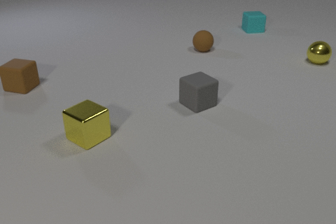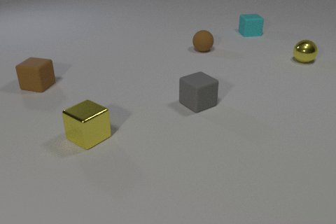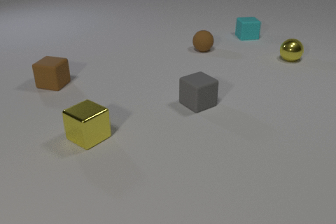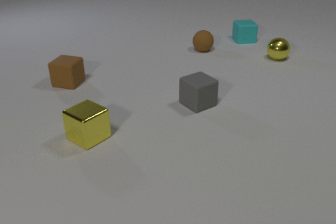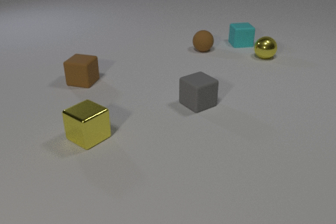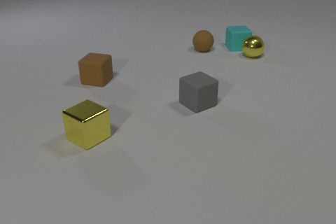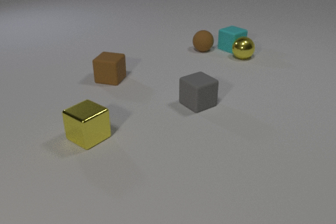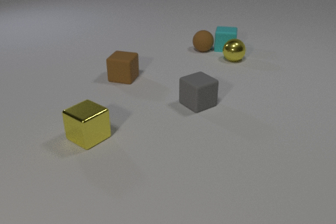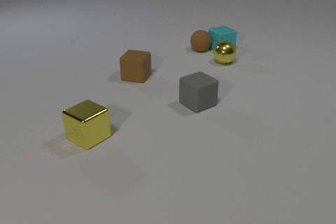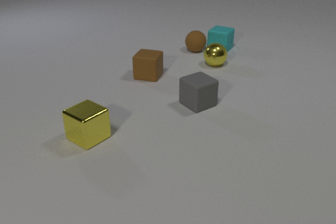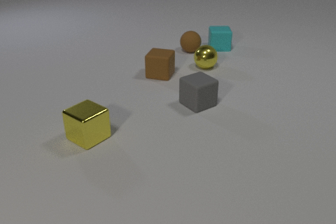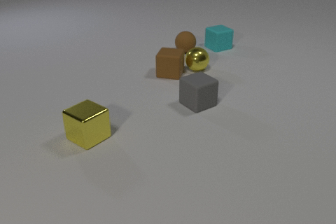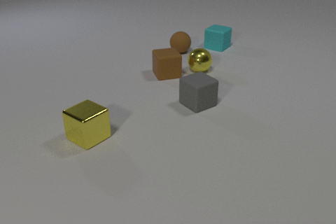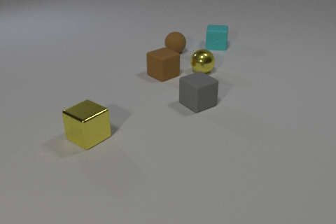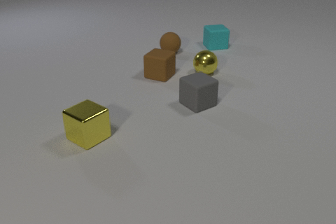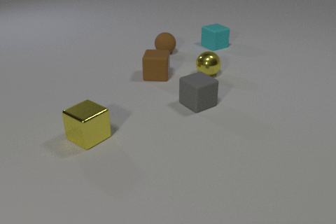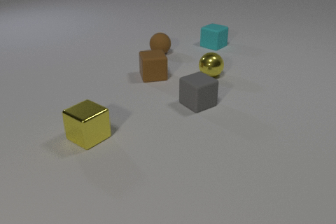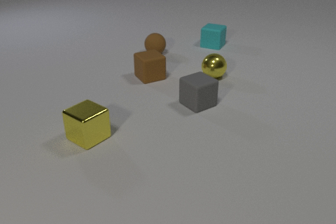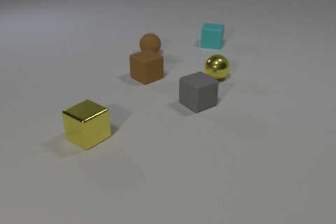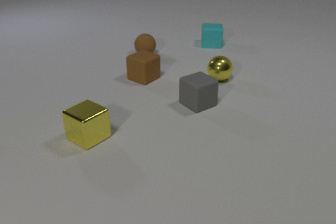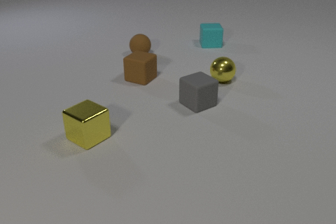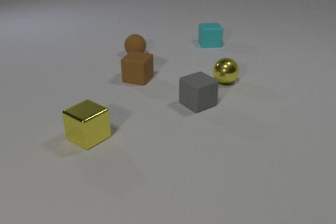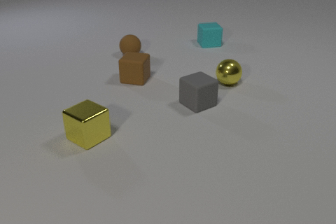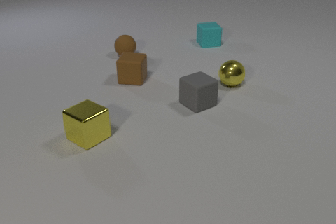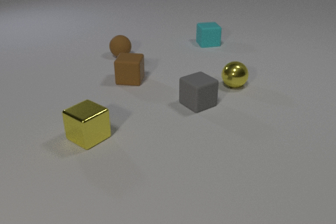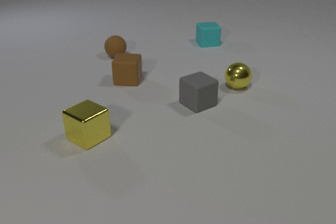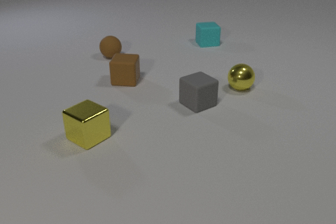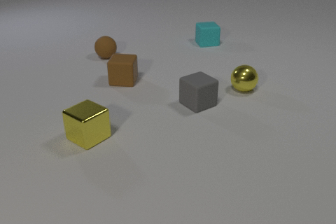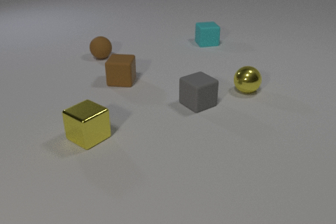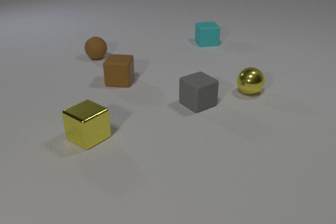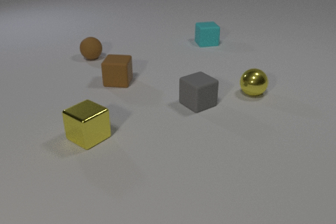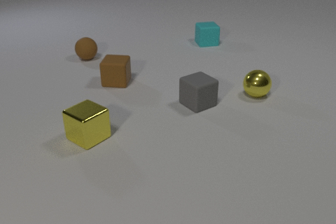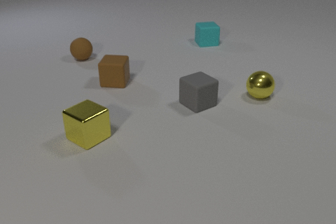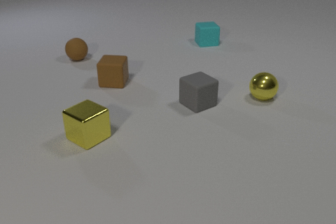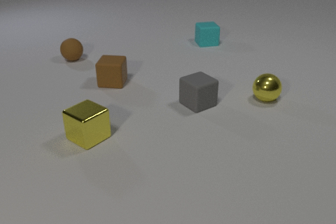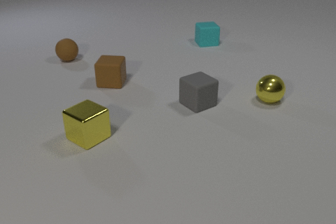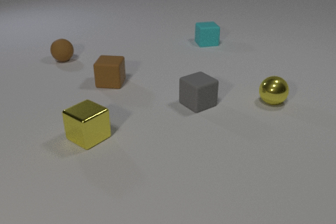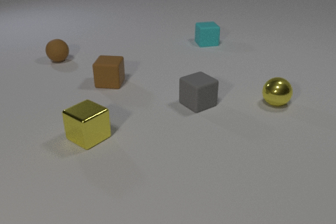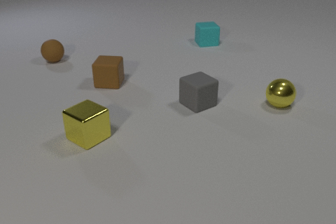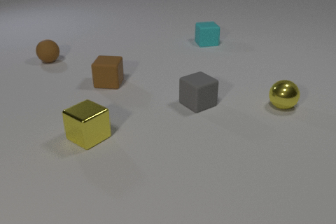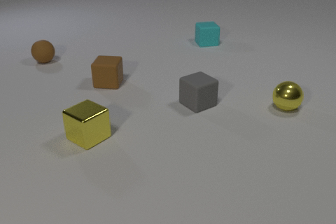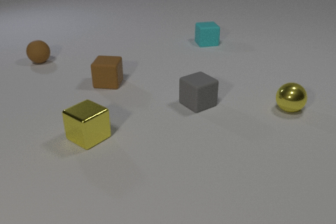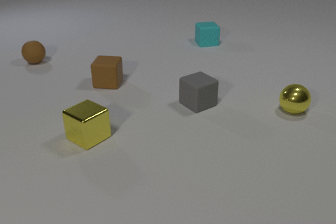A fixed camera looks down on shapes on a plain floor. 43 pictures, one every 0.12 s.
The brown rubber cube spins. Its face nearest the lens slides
to the right.
The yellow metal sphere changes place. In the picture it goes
toward the camera.
0.00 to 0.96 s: The yellow metal sphere rolls to the left. The cyan rubber cube slides toward the camera and to the left. The brown rubber cube slides to the right. The yellow metal sphere and the cyan rubber cube collide. The cyan rubber cube and the brown rubber sphere collide.
0.96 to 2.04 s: The yellow metal sphere rolls toward the camera. The cyan rubber cube slides to the left and away from the camera. The brown rubber cube slides to the right, spins counterclockwise seen from above by about 135 degrees, its near face sliding to the right. The brown rubber sphere rolls to the left. The yellow metal sphere and the brown rubber cube collide.
2.04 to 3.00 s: The yellow metal sphere rolls to the right and toward the camera. The cyan rubber cube slides to the left and away from the camera. The brown rubber cube slides to the left, spins so that its near face slides to the right, counterclockwise seen from above. The brown rubber sphere rolls to the left.
3.00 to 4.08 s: The yellow metal sphere rolls to the right and toward the camera. The brown rubber cube slides to the left. The brown rubber sphere rolls to the left.
4.08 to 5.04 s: The yellow metal sphere rolls to the right and toward the camera. The brown rubber sphere rolls to the left.
How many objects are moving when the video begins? 3.
What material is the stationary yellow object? metal.
What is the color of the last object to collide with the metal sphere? brown.
